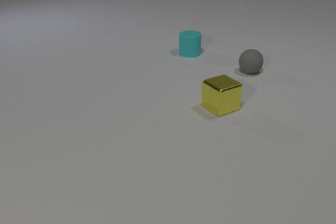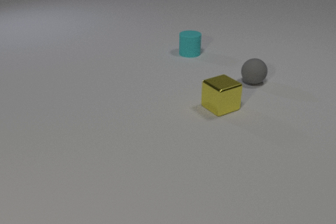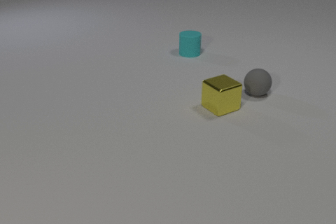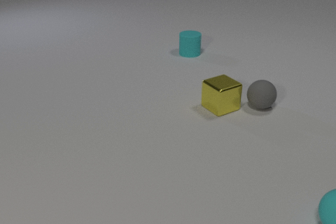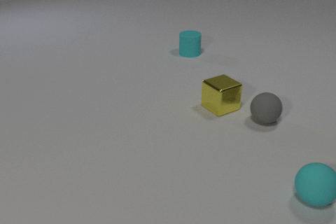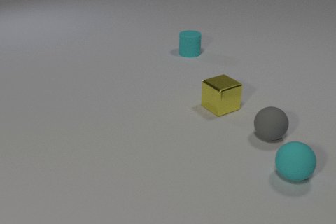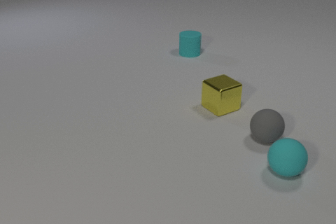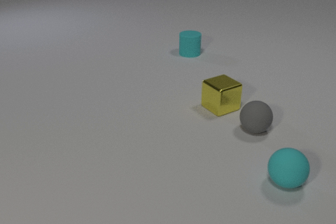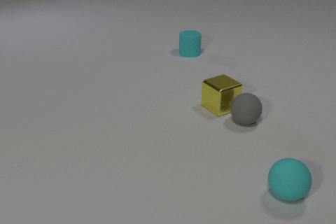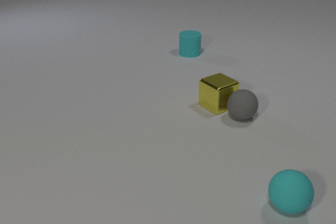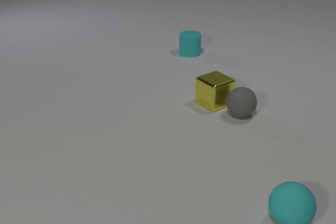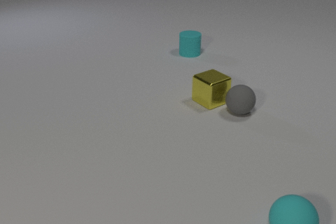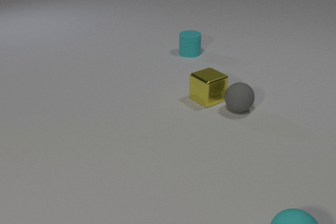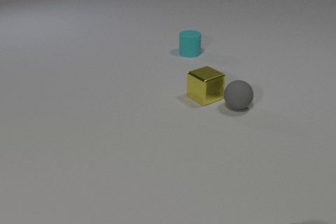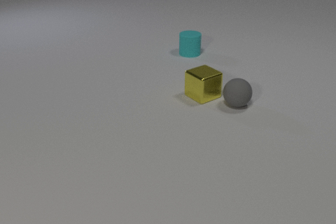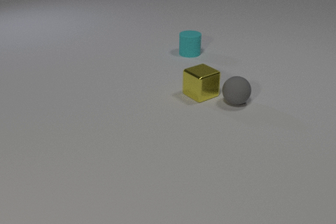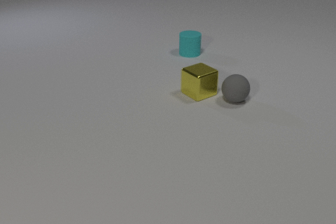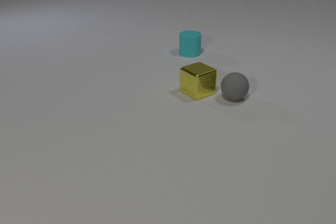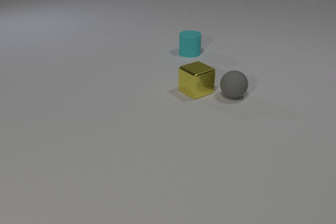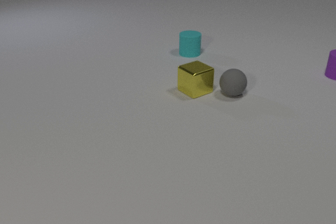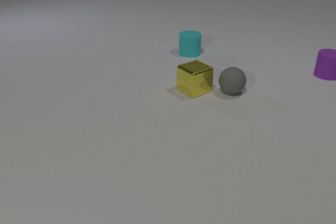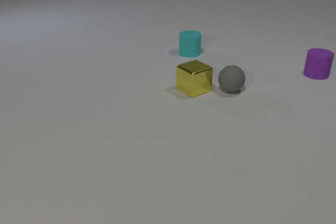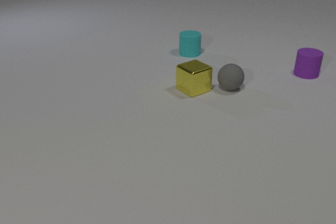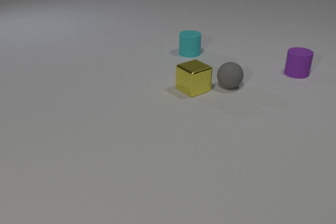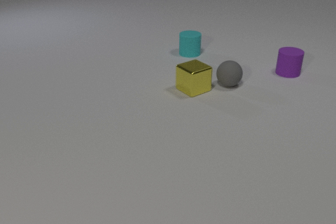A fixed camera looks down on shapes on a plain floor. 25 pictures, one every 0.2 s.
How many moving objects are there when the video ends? 2.
What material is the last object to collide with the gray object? metal.
How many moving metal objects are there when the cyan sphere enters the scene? 0.
0.0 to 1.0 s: The cyan rubber sphere comes in at the right edge, rolls away from the camera and to the left. The gray rubber sphere rolls toward the camera.
1.0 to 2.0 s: The cyan rubber sphere rolls toward the camera. The gray rubber sphere rolls away from the camera and to the left. The yellow metal cube slides away from the camera and to the left. The cyan rubber sphere and the gray rubber sphere collide. The gray rubber sphere and the yellow metal cube collide.
2.0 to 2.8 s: The cyan rubber sphere rolls toward the camera, leaves at the bottom edge. The gray rubber sphere rolls away from the camera. The yellow metal cube slides away from the camera and to the left.
2.8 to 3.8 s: The gray rubber sphere rolls away from the camera. The yellow metal cube slides away from the camera and to the left. The purple rubber cylinder comes in at the right edge, slides to the left.
3.8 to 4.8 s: The gray rubber sphere rolls away from the camera. The purple rubber cylinder slides to the left.
